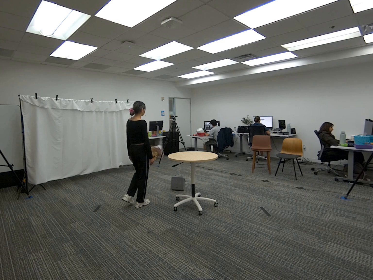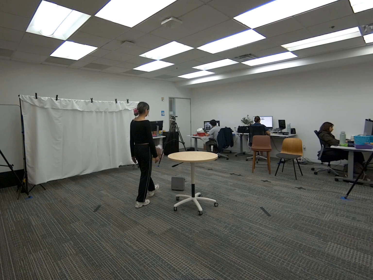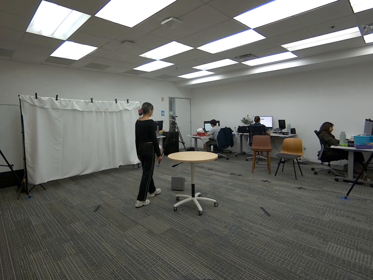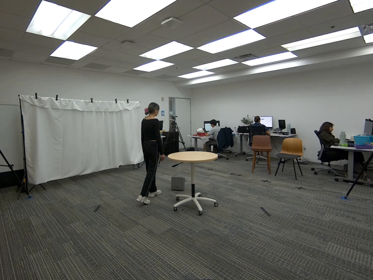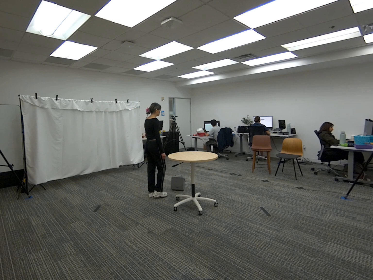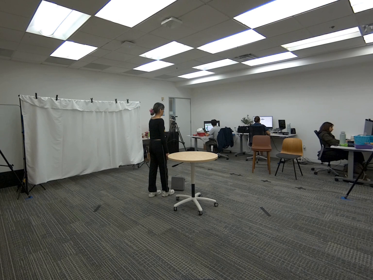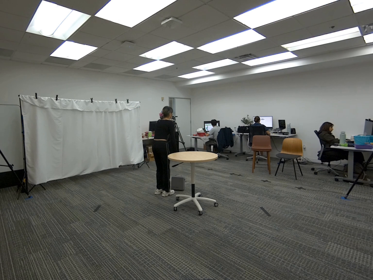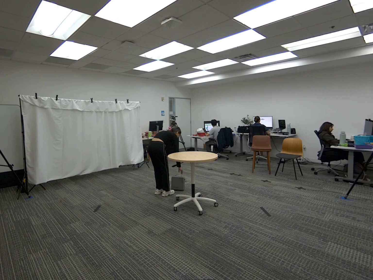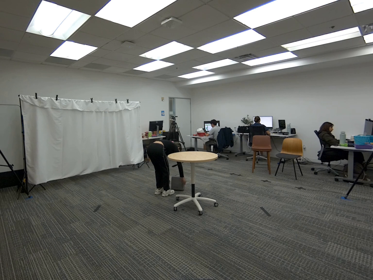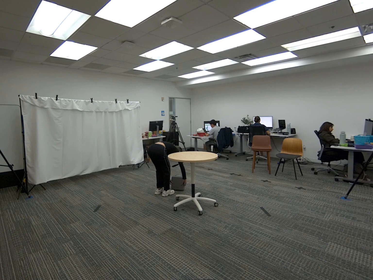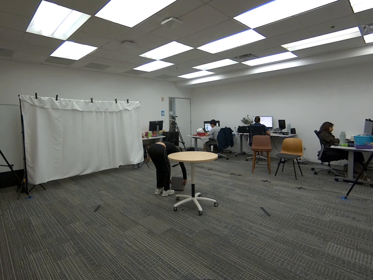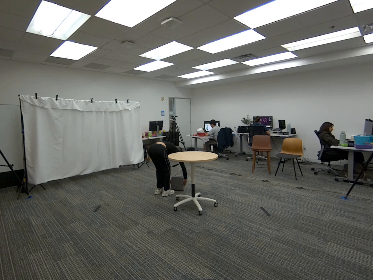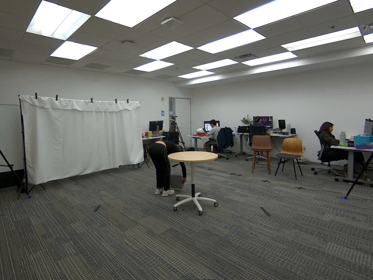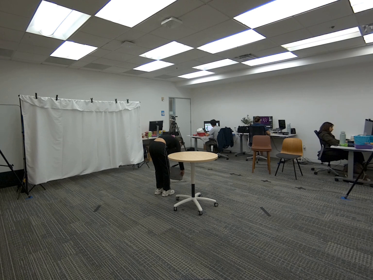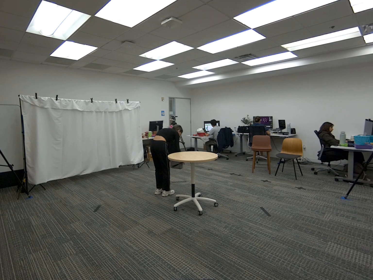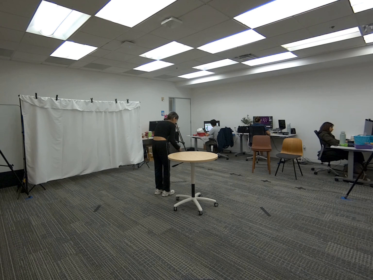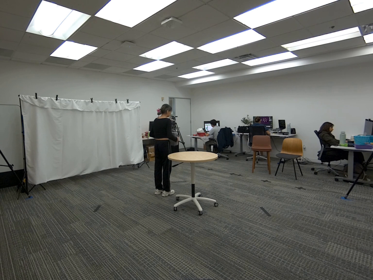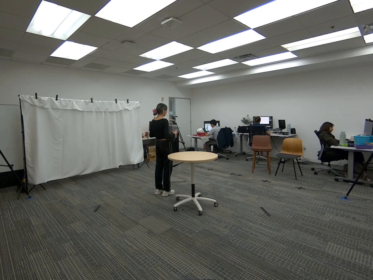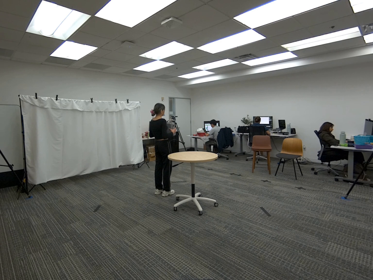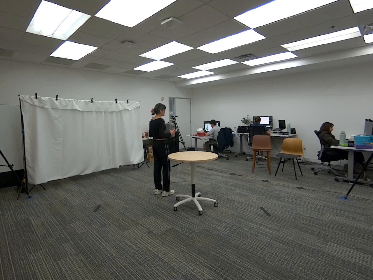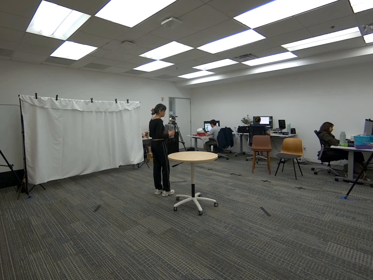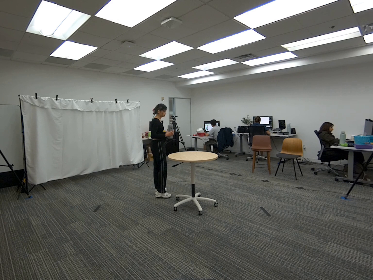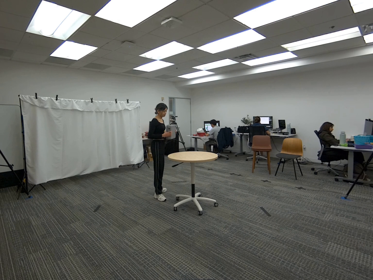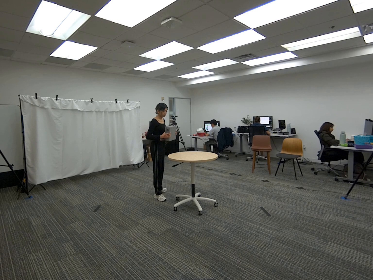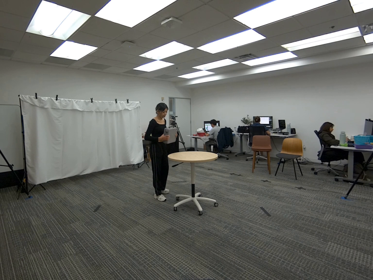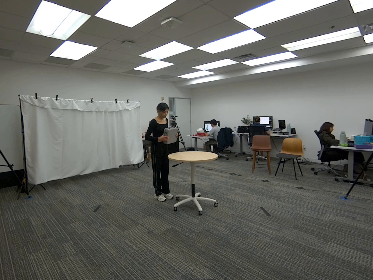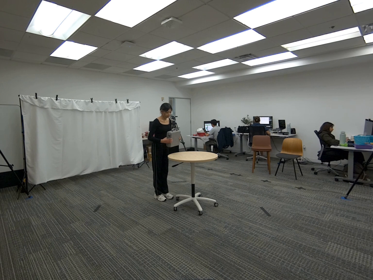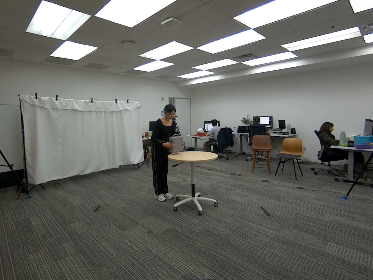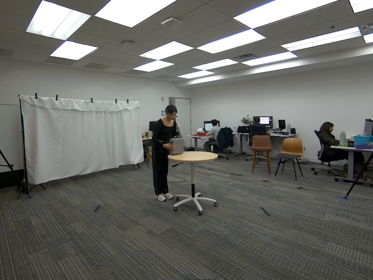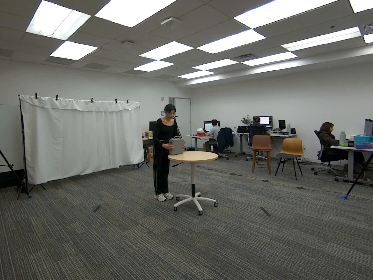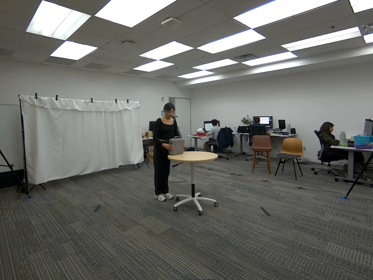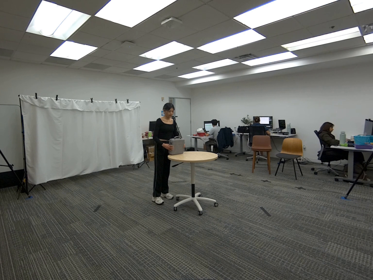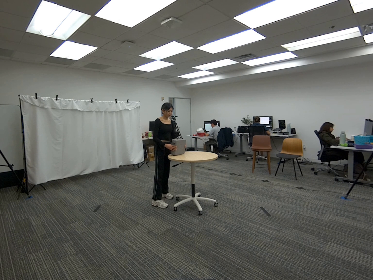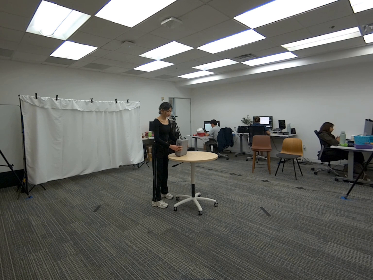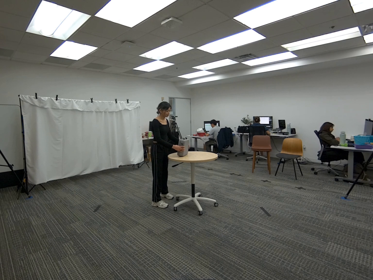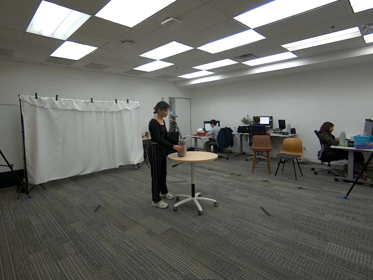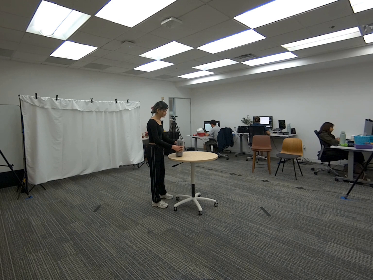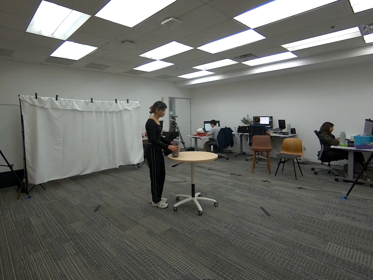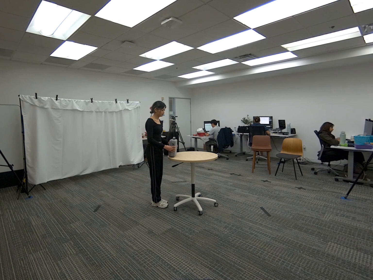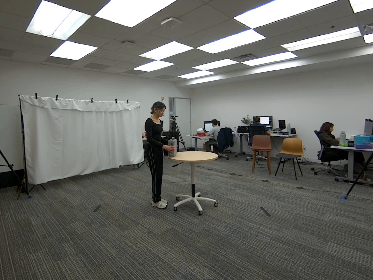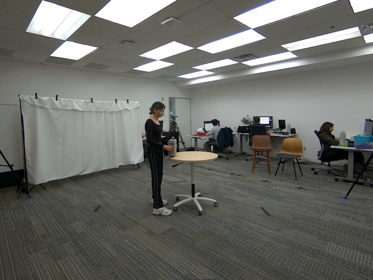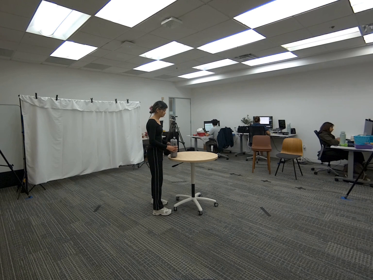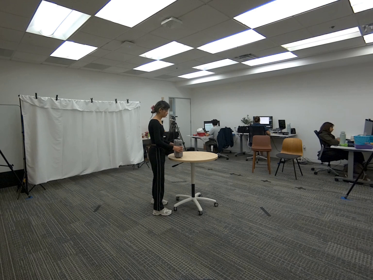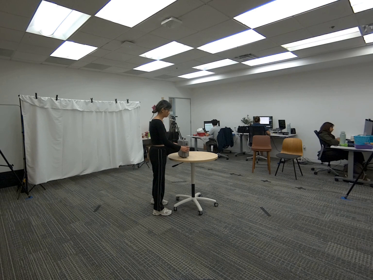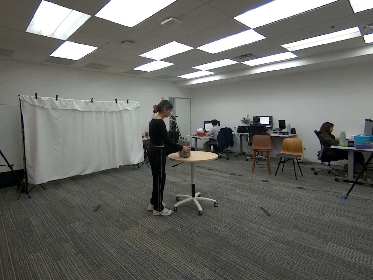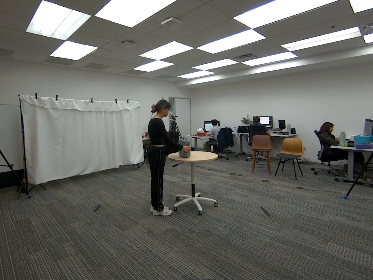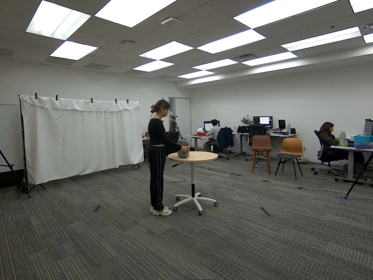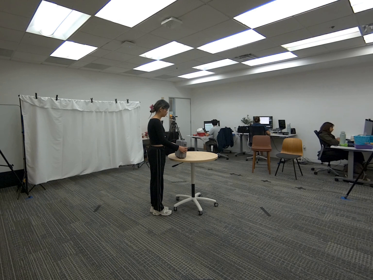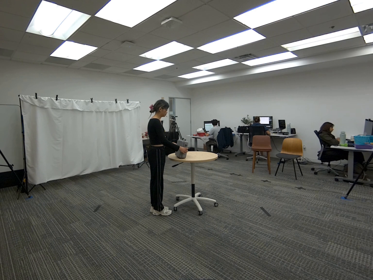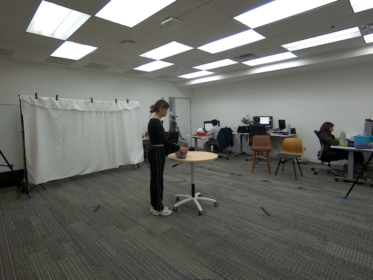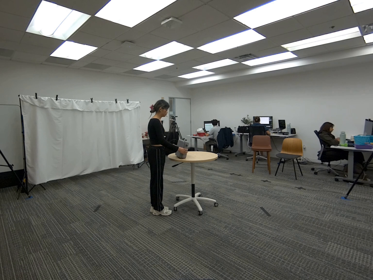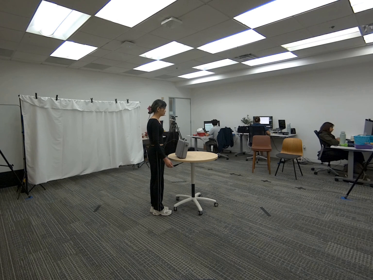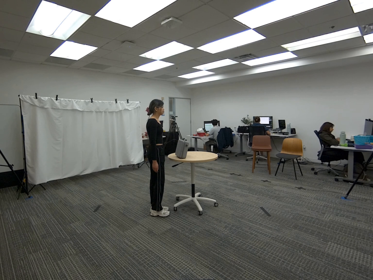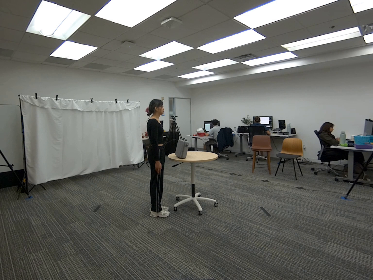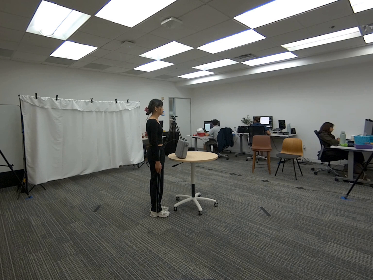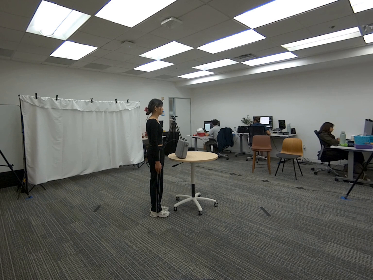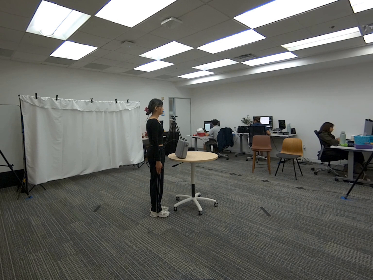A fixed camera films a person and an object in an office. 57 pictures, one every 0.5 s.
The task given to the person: Walk over to the gray case on the floor. Using both hands, lift the case and place it on top of the round table. Without releasing the case, continue sliding it side to side across the table surface while walking around the table, maintaining continuous contact with the case until the end of the scene.
